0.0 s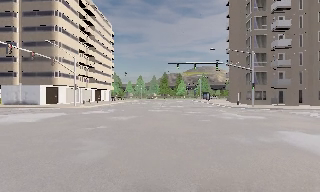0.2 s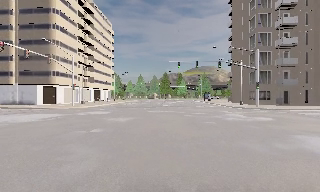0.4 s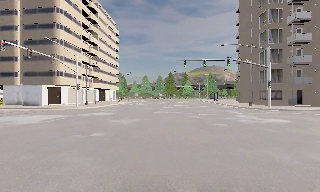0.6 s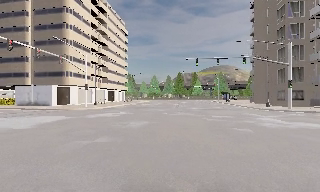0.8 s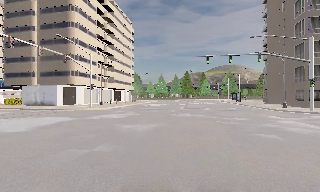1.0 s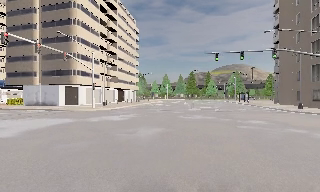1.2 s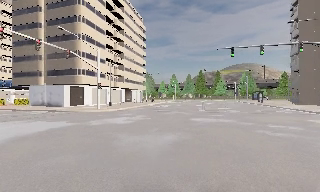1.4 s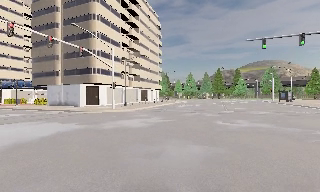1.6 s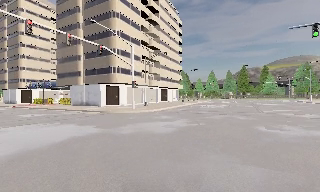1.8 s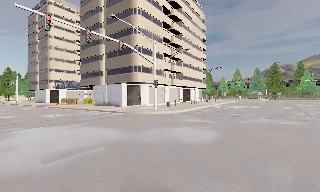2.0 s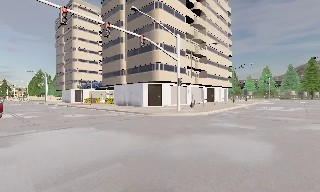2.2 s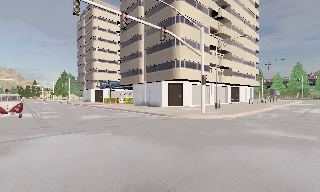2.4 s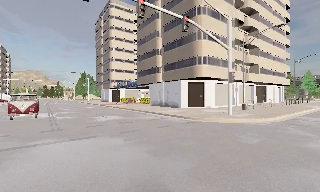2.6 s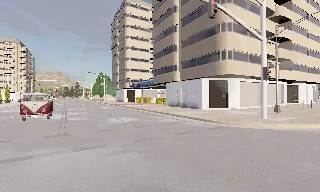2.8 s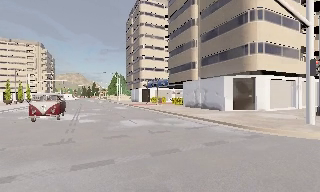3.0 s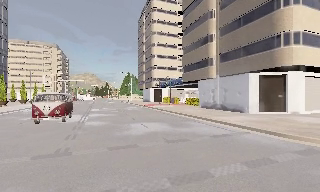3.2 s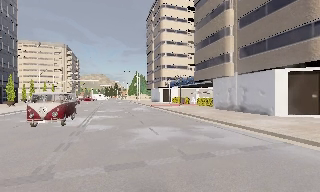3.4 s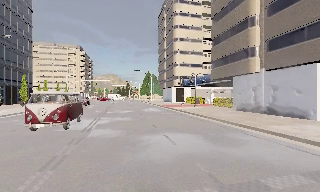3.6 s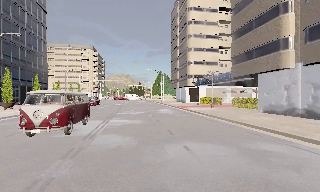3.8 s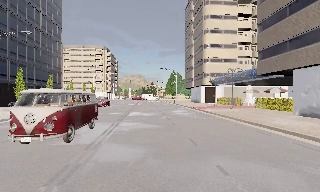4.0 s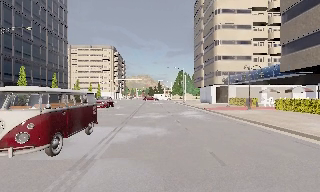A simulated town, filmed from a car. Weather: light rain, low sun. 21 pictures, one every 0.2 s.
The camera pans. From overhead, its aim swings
counterclockwise.
The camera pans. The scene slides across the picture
to the right.
0.0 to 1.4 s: The camera swings to its left by about 15 degrees, and the scene slides to the right. It travels forward, about 8 m, so what stands in front looms larger. It gains speed.
1.4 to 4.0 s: The camera swings to its left by about 65 degrees, and the scene slides to the right. It travels forward, about 19 m.
The film runs forward here.
